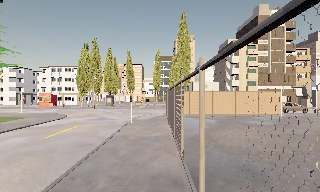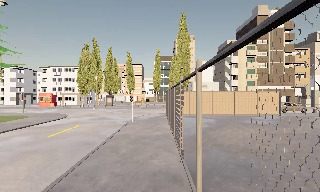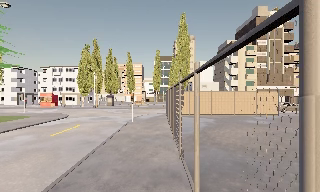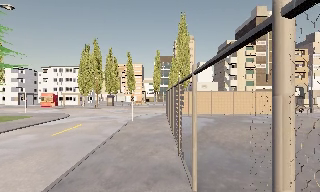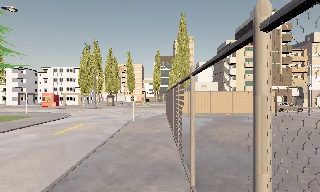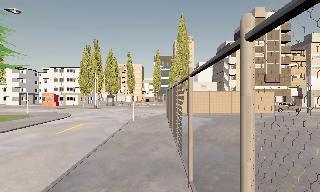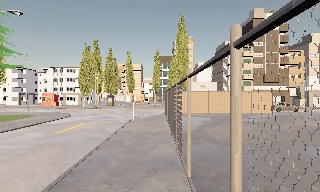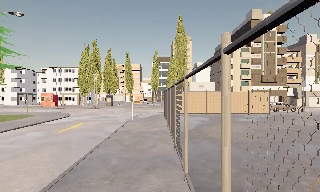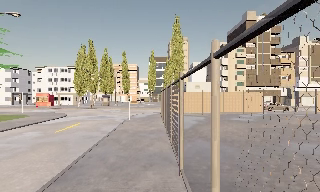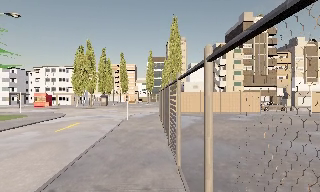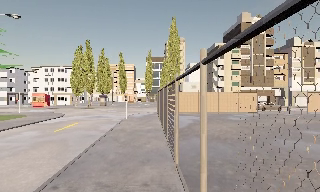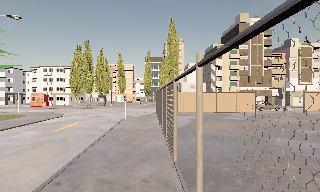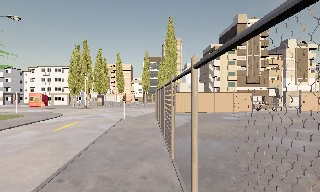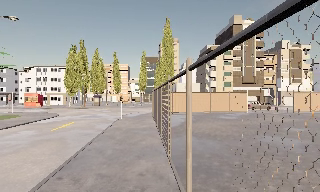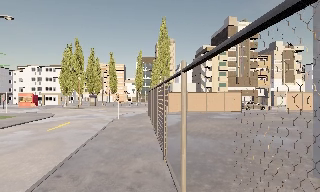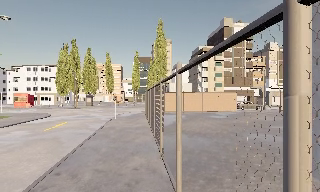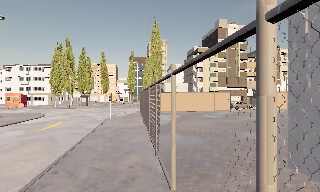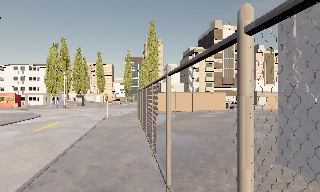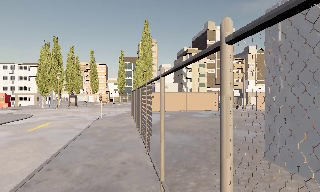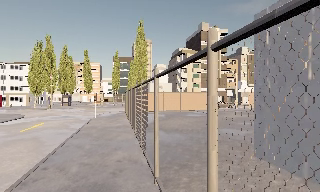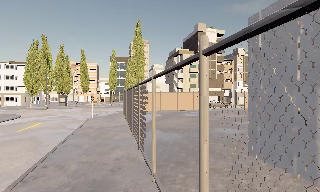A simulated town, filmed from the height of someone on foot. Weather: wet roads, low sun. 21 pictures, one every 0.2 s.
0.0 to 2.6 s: The camera travels backward, about 3 m, so what stands in front gets smaller.
2.6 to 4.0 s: The scene slides to the left, as the camera pans about 10 degrees to its right. It travels backward, about 1.5 m, so what stands in front gets smaller.
The film runs backward here.
